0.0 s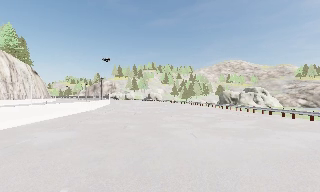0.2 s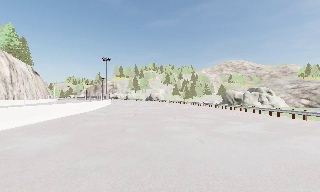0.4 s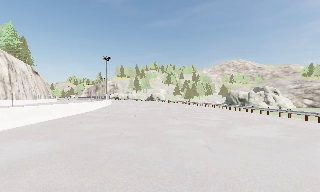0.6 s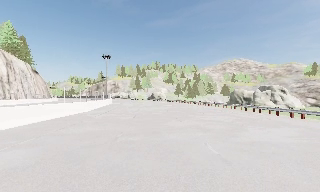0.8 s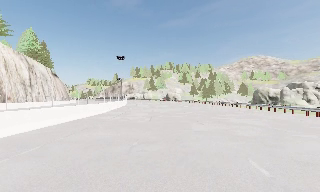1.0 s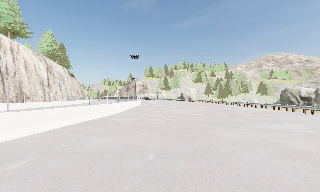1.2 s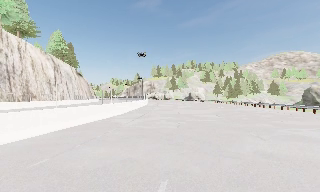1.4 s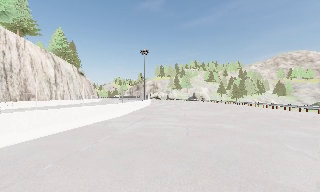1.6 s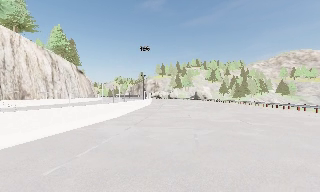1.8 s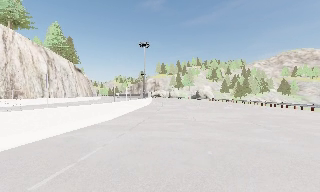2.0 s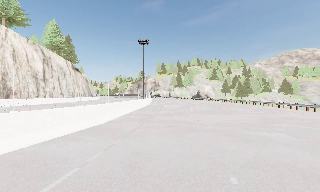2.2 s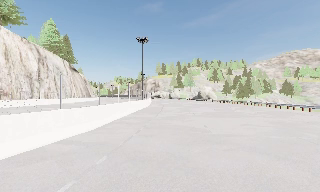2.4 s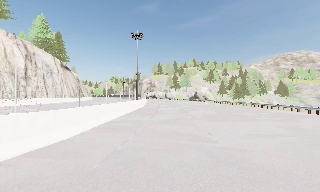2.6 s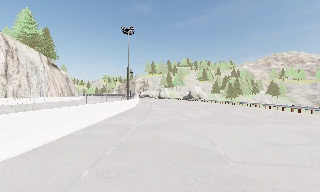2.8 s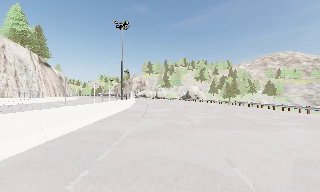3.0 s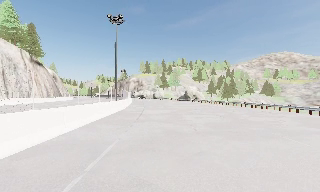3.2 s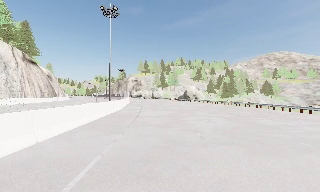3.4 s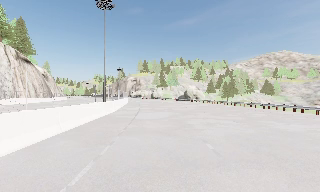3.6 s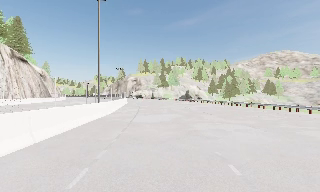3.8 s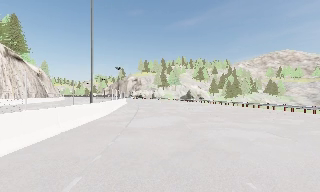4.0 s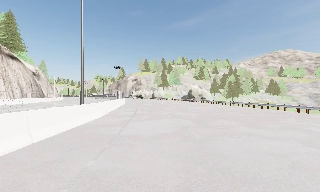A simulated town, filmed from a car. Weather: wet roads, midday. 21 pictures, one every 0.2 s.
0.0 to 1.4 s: The camera pans to its left, which is counterclockwise from overhead, by about 15 degrees. It travels forward, about 9 m, so what stands in front looms larger. It gains speed.
1.4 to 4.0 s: The camera travels forward, about 20 m, so what stands in front looms larger.
The film runs forward here.
